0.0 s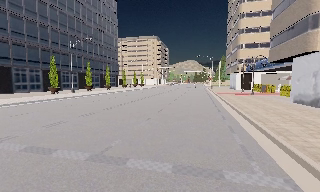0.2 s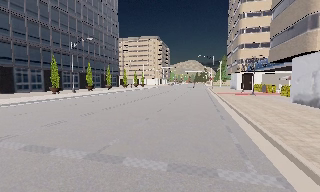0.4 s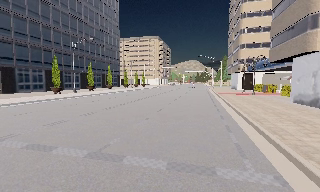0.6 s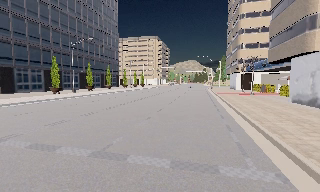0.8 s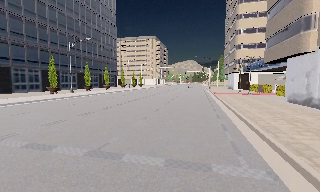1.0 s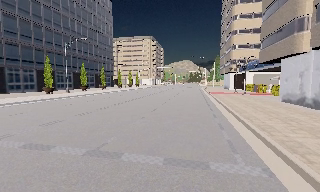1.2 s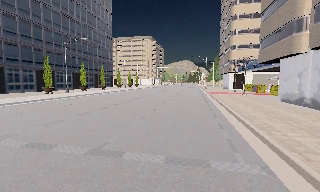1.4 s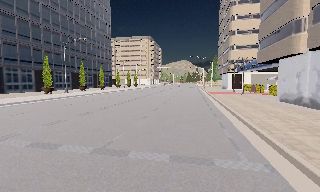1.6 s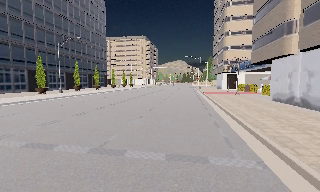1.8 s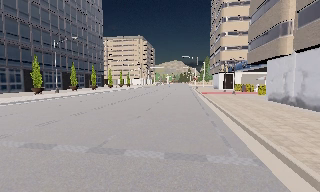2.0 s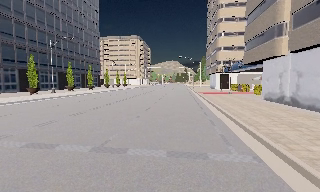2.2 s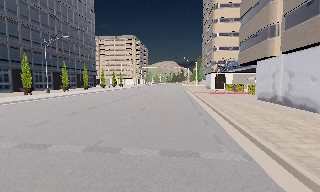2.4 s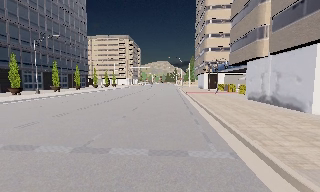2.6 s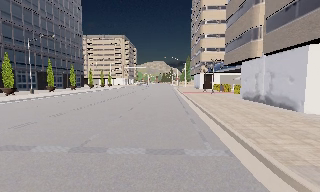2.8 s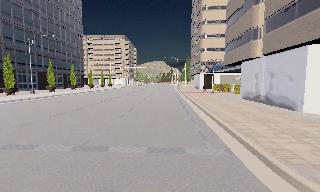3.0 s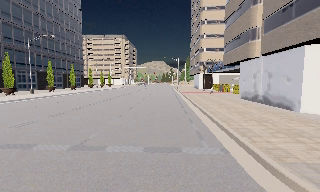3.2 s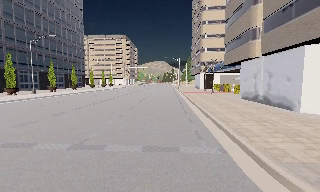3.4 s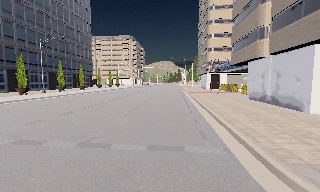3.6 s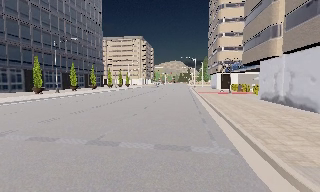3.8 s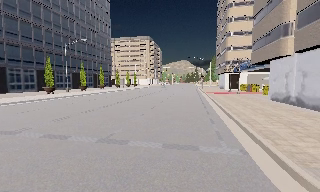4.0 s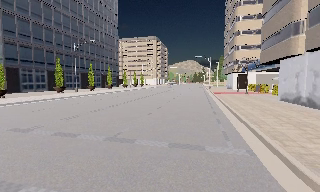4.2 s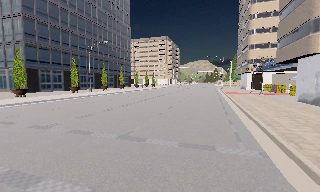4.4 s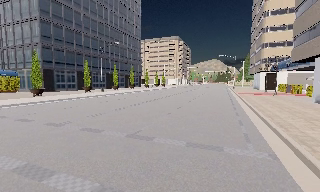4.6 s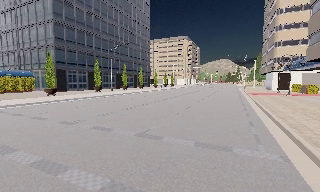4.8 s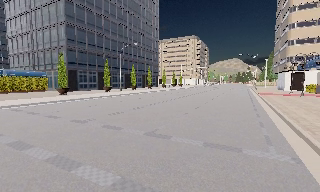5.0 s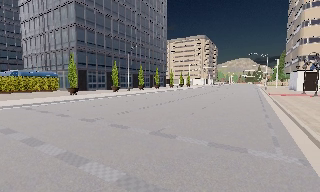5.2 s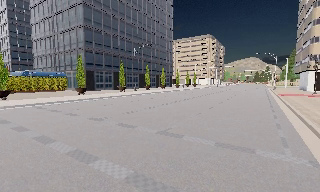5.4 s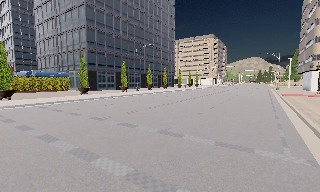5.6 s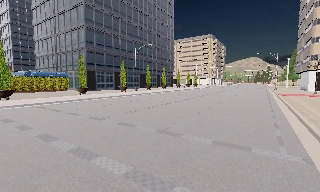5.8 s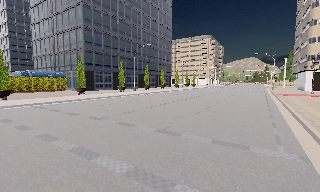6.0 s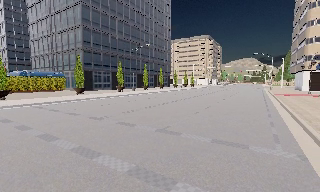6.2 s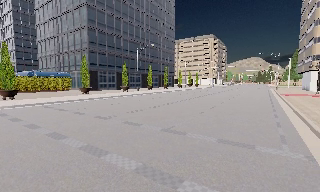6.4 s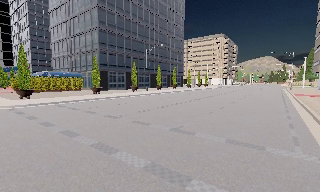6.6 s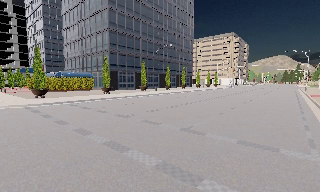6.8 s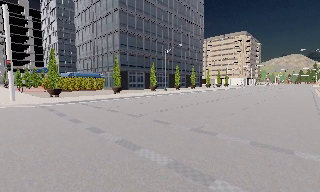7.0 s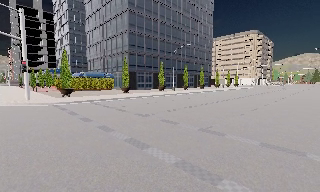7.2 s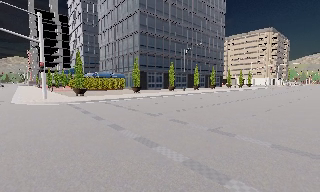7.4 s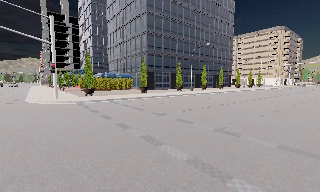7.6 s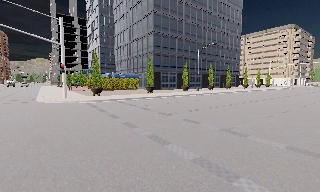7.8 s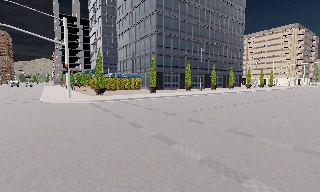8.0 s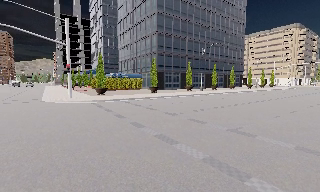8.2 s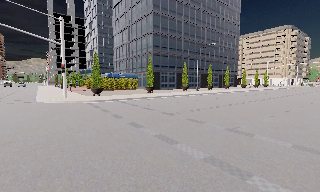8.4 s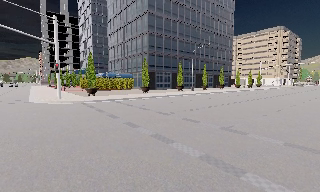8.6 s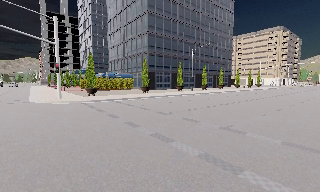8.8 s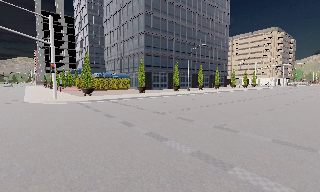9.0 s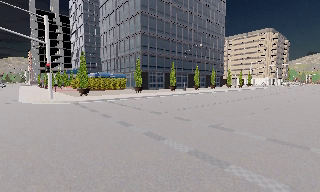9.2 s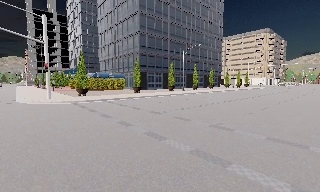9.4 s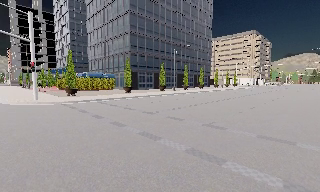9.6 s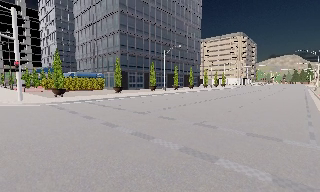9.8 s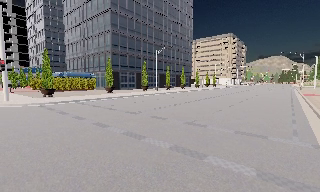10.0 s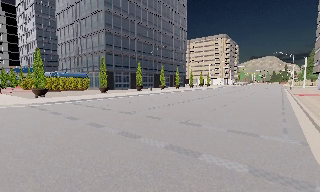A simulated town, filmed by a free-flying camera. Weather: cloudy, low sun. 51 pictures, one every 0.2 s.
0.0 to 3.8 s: The camera travels backward, about 1 m, so what stands in front gets smaller.
3.8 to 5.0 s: The scene slides to the right, as the camera pans about 20 degrees to its left.
5.0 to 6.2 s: The camera shifts only a little, or ends up much as it began.
6.2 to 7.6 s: The scene slides to the right, as the camera pans about 20 degrees to its left.
7.6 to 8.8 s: The camera shifts only a little, or ends up much as it began.
8.8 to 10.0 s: The scene slides to the left, as the camera pans about 15 degrees to its right.
The film runs backward here.
